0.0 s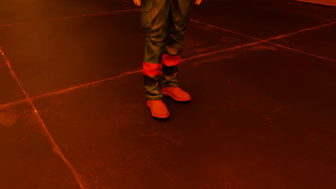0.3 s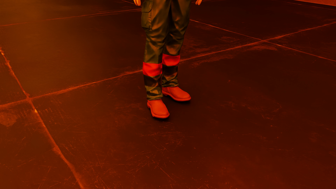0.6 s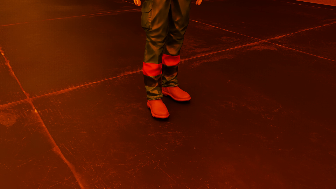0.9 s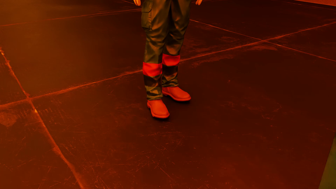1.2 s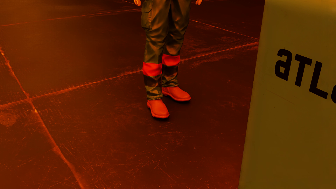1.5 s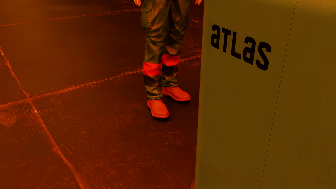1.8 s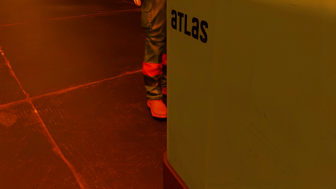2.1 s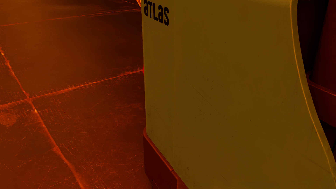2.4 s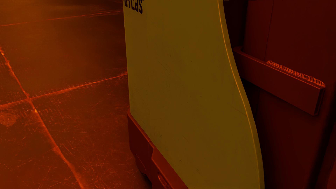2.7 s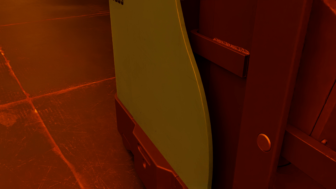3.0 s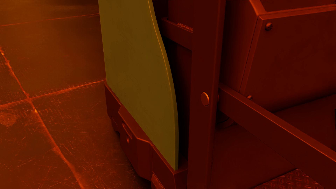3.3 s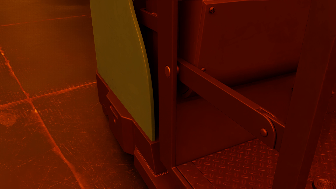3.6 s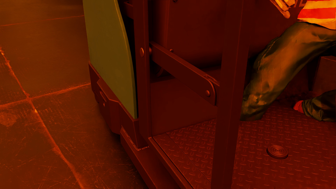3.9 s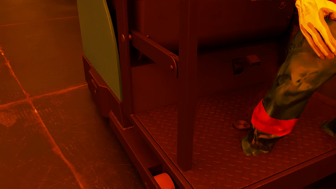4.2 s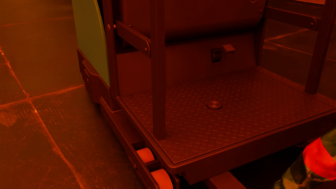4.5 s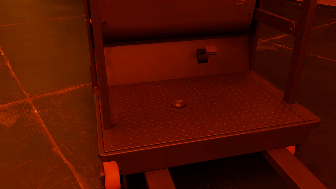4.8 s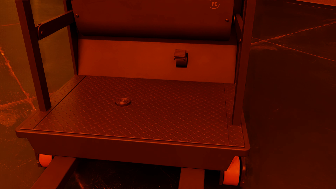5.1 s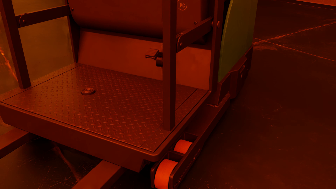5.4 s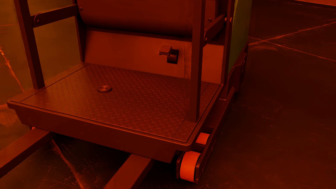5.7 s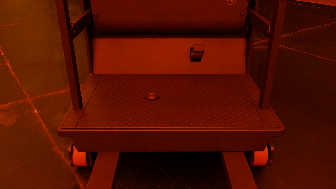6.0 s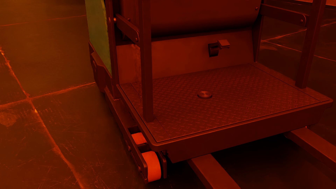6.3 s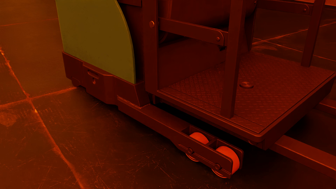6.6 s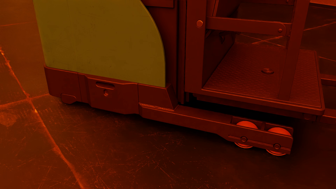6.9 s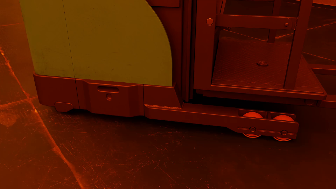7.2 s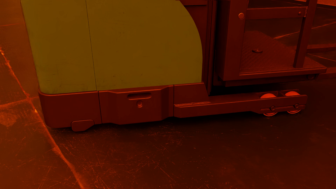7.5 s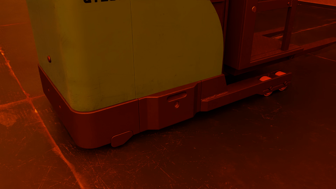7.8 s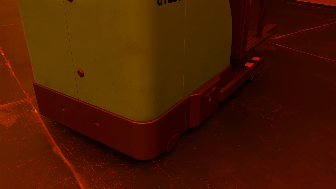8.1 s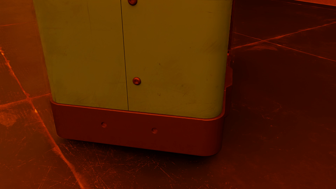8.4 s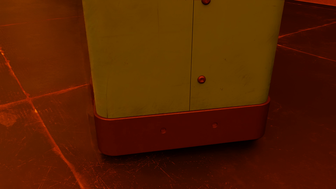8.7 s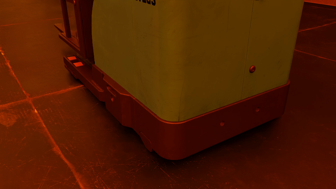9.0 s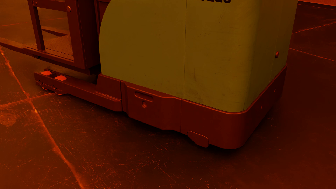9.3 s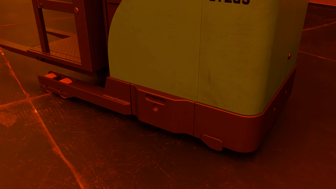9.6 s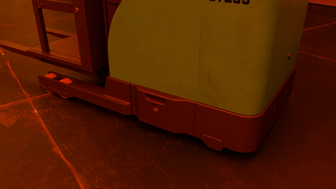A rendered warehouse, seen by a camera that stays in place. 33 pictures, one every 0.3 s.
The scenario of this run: Near miss between a forklift and a person.
